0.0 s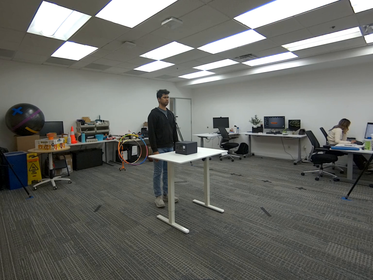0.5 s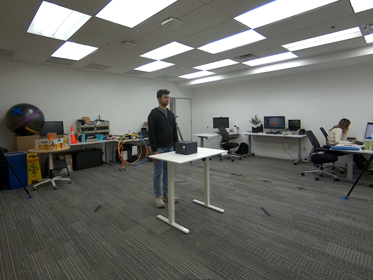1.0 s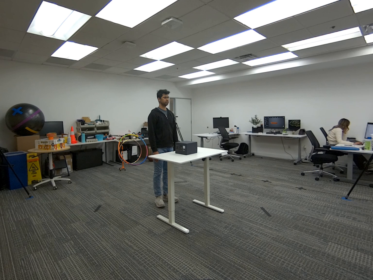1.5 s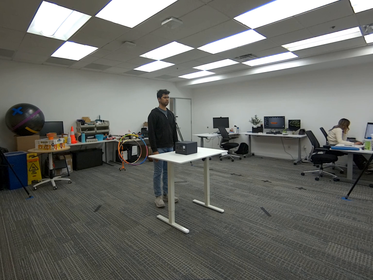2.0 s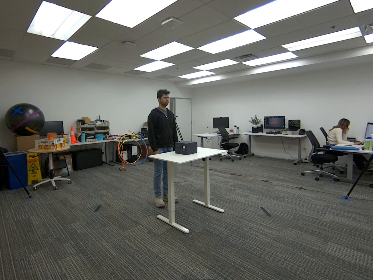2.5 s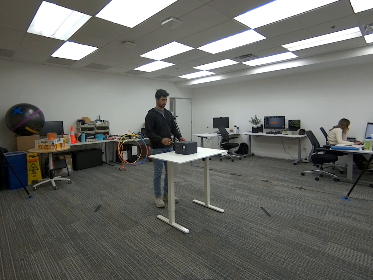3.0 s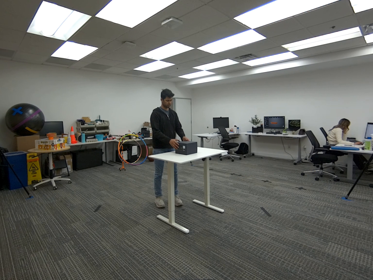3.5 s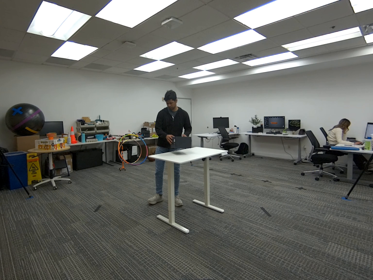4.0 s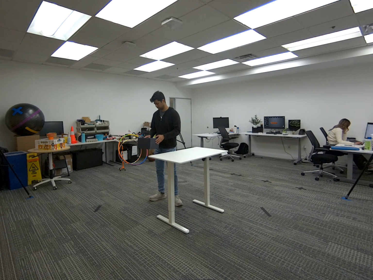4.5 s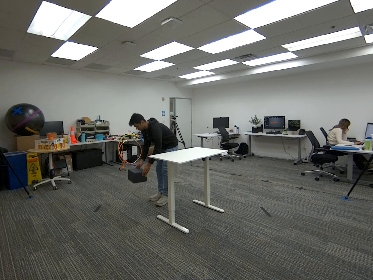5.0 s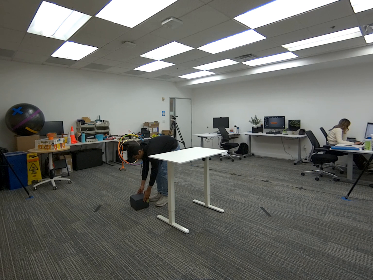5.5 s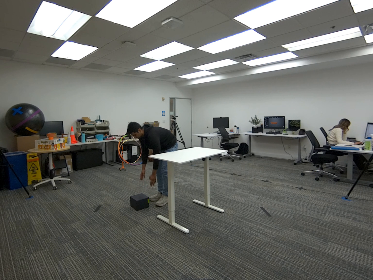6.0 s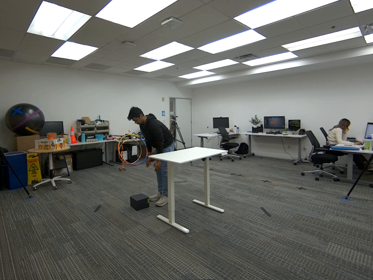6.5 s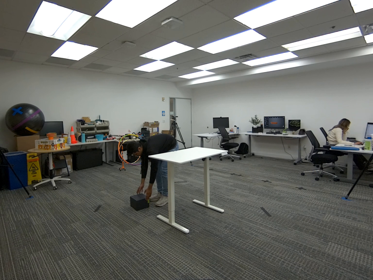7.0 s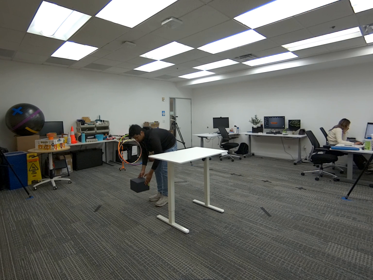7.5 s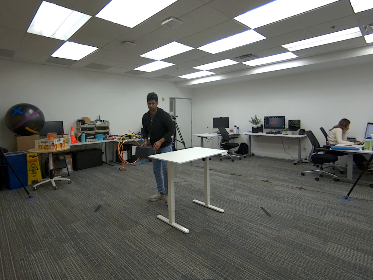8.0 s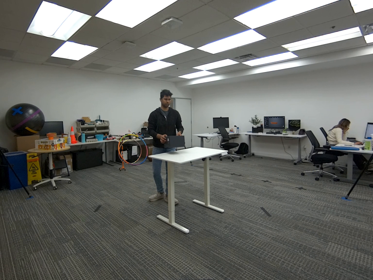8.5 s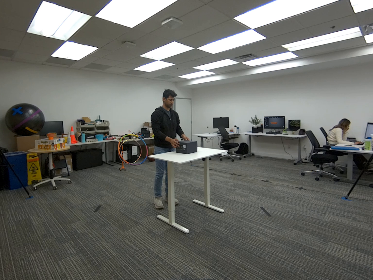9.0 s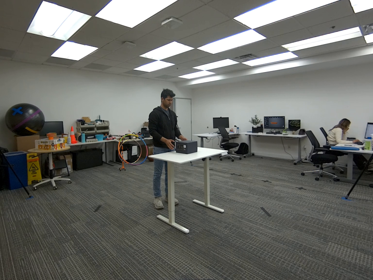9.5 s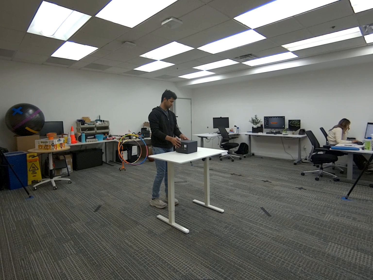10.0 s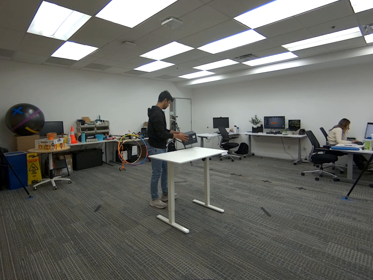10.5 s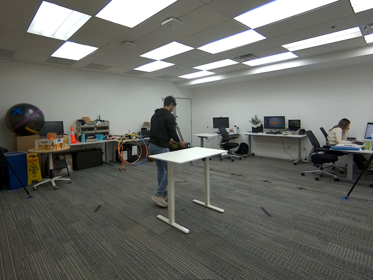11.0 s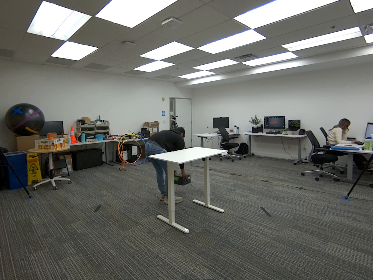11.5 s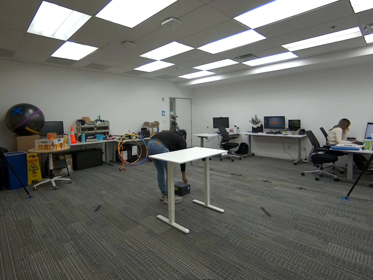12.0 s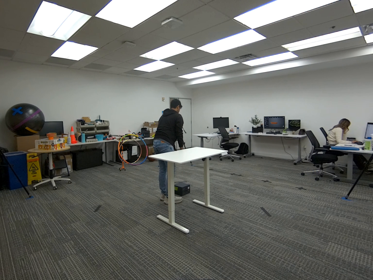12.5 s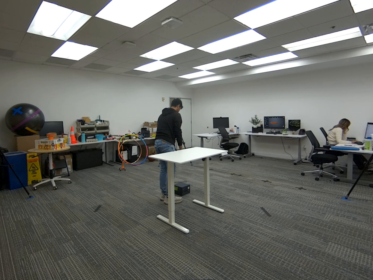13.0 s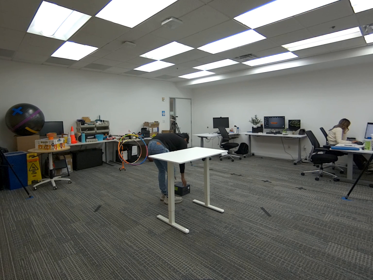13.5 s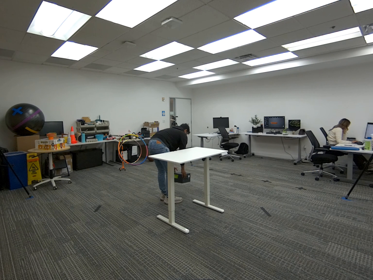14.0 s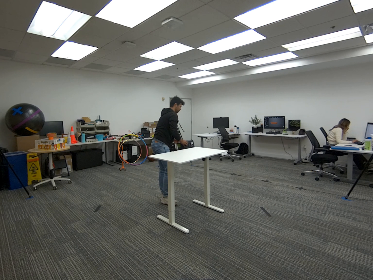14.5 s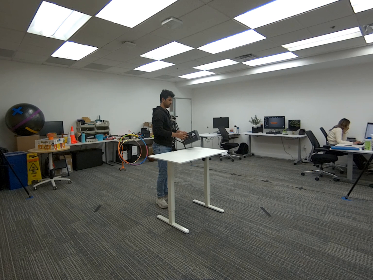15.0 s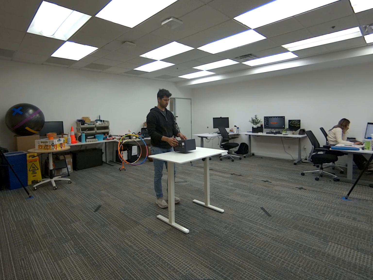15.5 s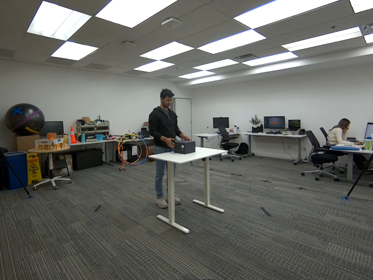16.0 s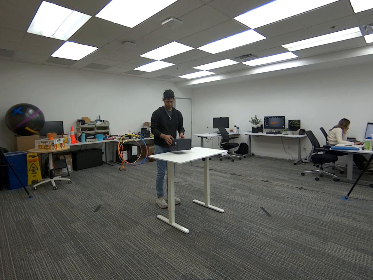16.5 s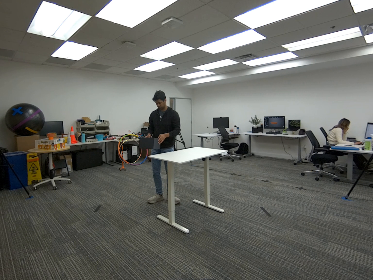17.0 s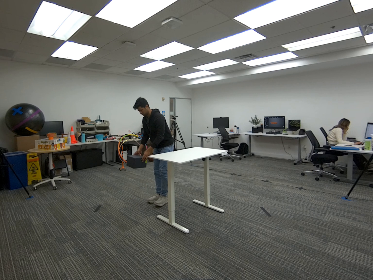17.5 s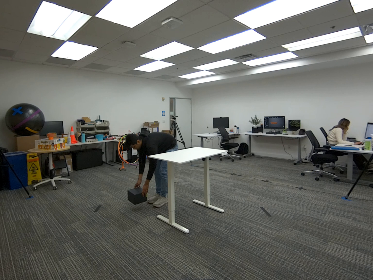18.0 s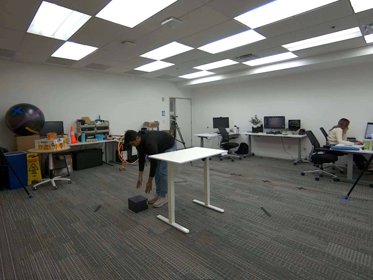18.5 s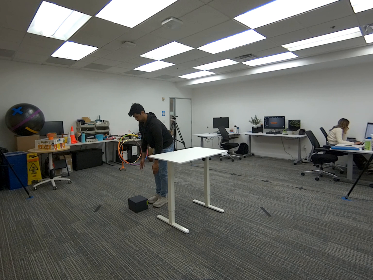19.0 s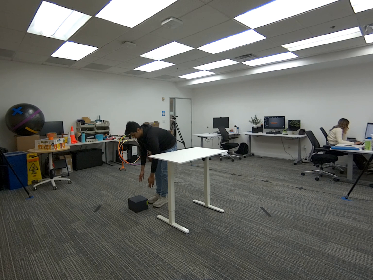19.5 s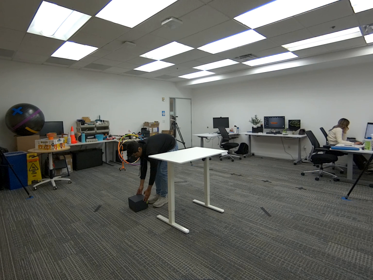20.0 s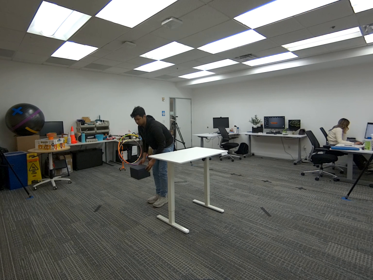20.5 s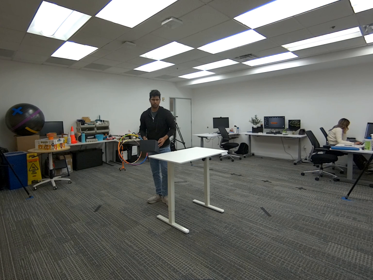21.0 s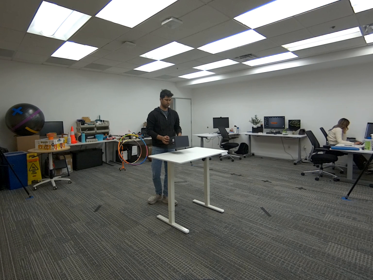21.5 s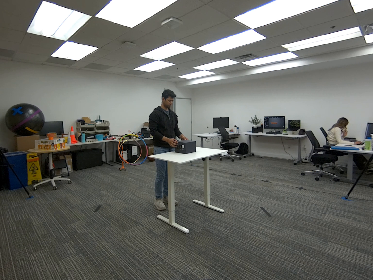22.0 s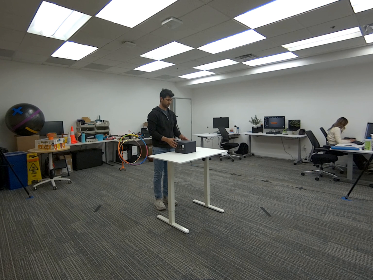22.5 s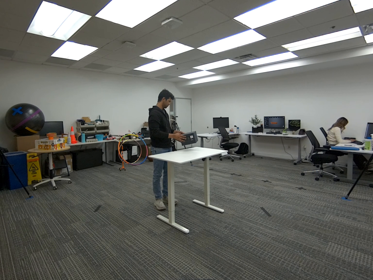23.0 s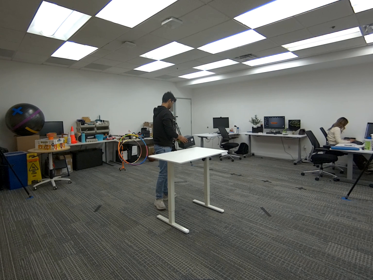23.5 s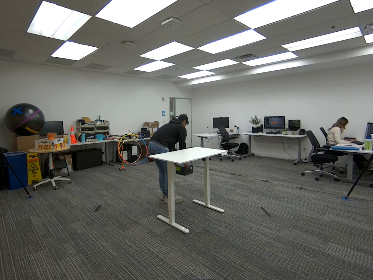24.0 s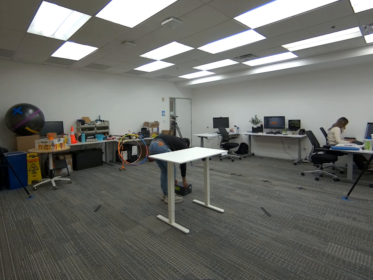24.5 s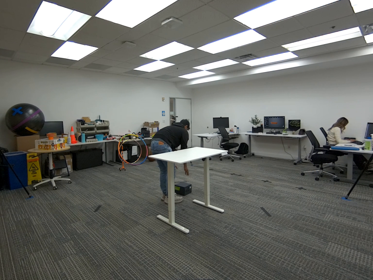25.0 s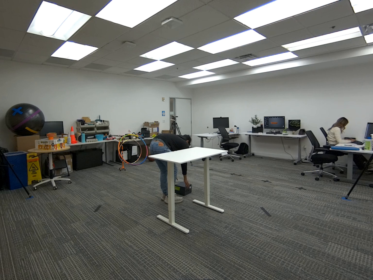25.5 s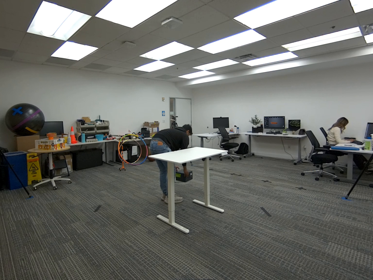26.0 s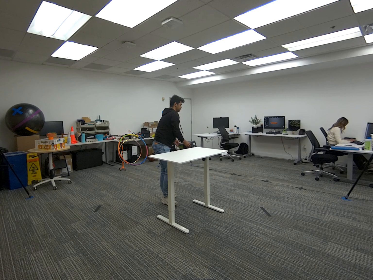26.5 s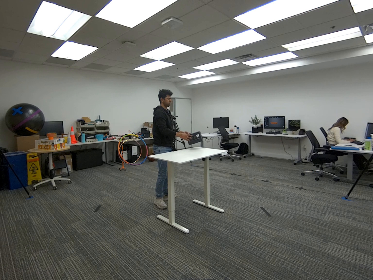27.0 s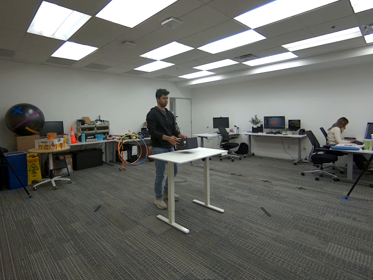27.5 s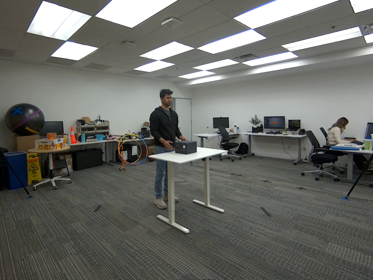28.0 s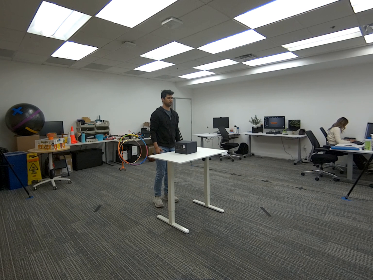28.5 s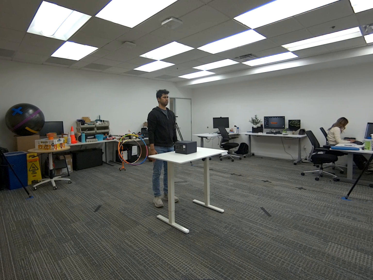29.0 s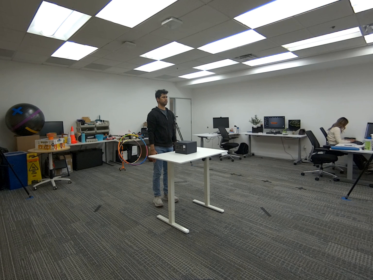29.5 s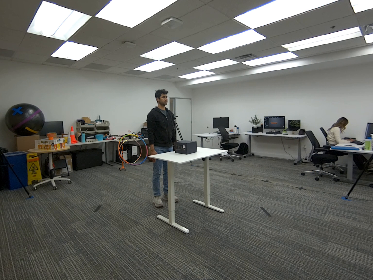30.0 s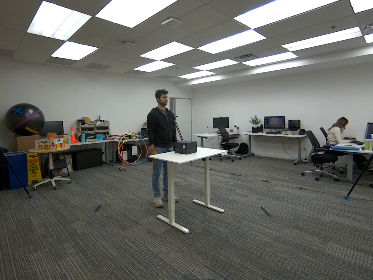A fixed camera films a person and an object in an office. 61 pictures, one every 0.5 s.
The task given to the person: Walk to the box from the table, pick up the box with both hands, and place it on the ground.
